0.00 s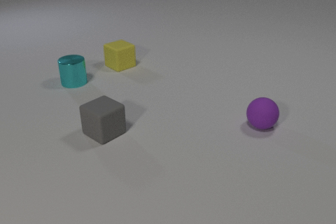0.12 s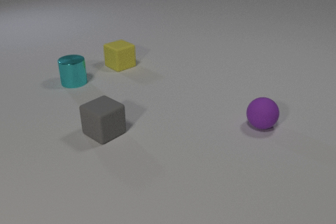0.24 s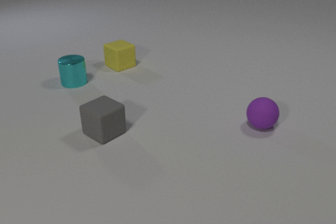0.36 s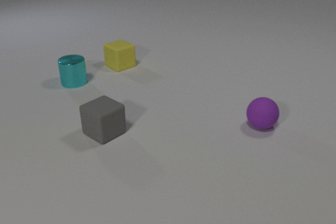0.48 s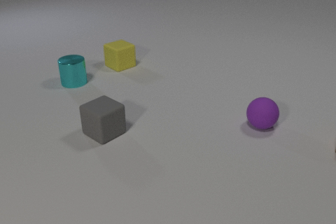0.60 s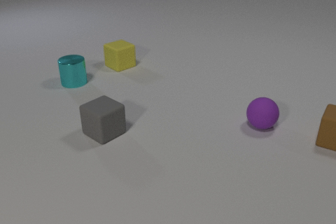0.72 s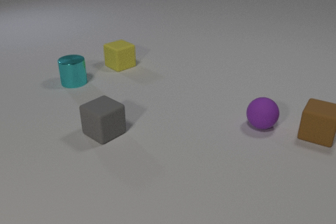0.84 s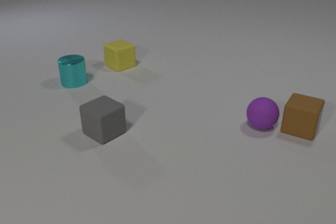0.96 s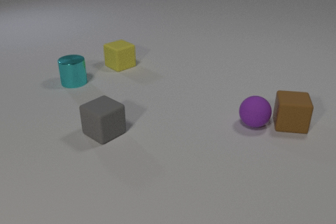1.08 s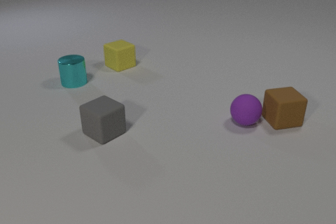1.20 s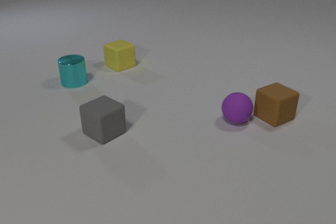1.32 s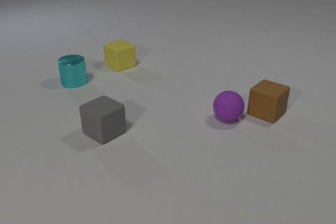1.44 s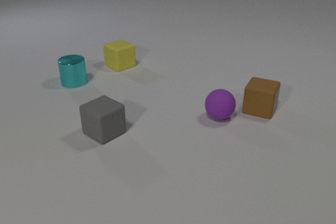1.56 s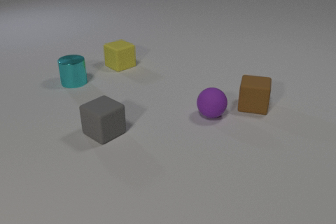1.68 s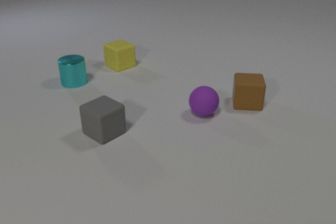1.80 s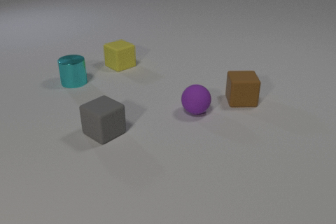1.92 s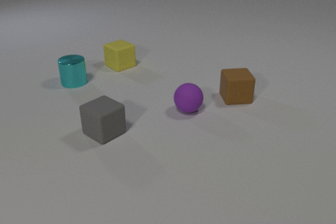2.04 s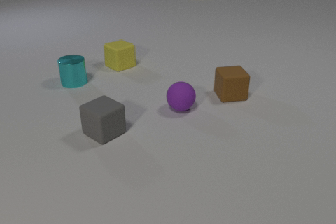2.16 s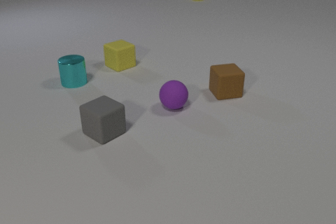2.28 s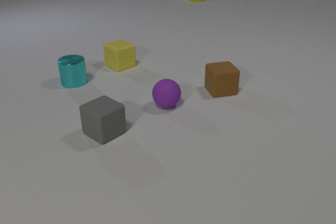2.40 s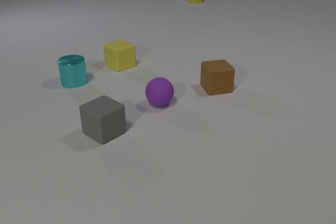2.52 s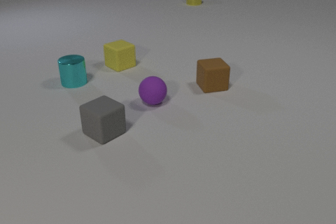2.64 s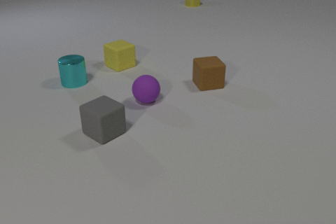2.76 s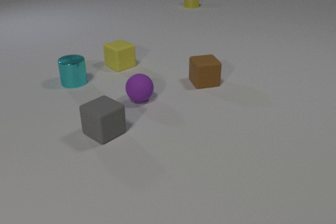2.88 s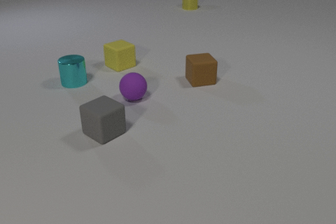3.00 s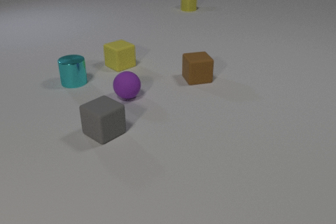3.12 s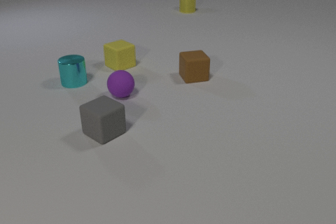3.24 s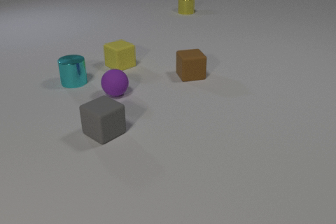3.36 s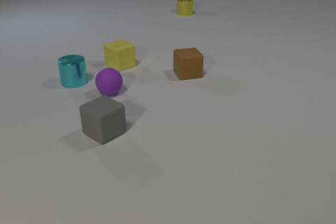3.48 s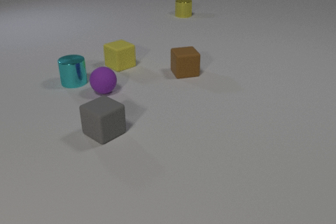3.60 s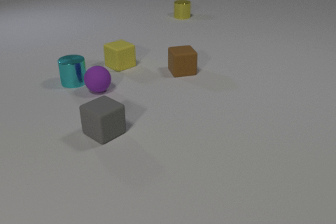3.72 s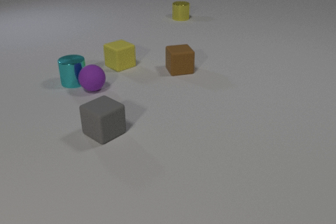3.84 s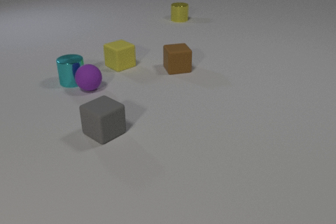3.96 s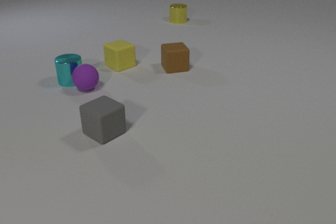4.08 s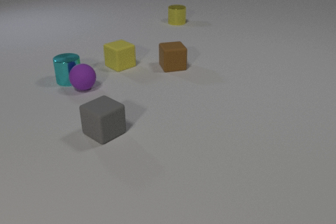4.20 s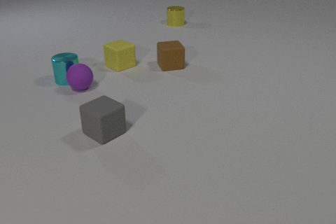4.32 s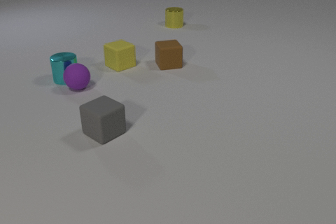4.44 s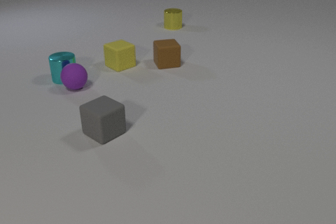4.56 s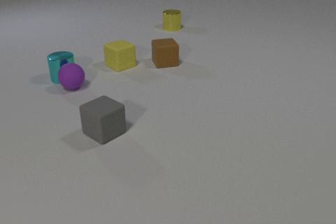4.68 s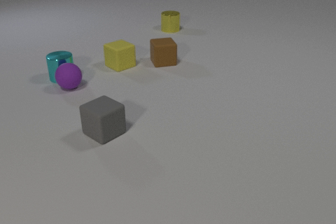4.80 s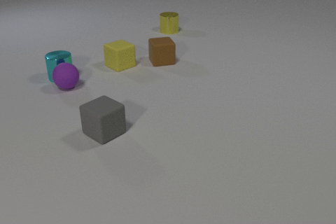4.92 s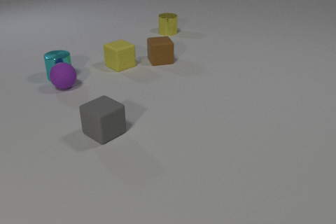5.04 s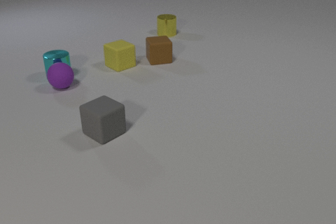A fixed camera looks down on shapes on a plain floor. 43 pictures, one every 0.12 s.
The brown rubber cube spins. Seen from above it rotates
counterclockwise.
The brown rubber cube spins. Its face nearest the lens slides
to the right.
0.00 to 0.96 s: The brown rubber cube comes in at the right edge, slides to the left, spins so that its near face slides to the right, counterclockwise seen from above. The purple rubber sphere rolls to the left. The brown rubber cube and the purple rubber sphere collide.
0.96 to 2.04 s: The brown rubber cube slides to the left and away from the camera, spins counterclockwise seen from above by about 105 degrees, its near face sliding to the right. The purple rubber sphere rolls to the left. The yellow metal cylinder comes in at the top edge, slides toward the camera.
2.04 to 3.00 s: The brown rubber cube slides to the left and away from the camera. The purple rubber sphere rolls to the left and away from the camera. The yellow metal cylinder slides toward the camera.
3.00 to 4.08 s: The brown rubber cube slides away from the camera and to the left. The purple rubber sphere rolls to the left and away from the camera. The cyan metal cylinder slides away from the camera. The yellow metal cylinder slides toward the camera. The purple rubber sphere and the cyan metal cylinder collide.
4.08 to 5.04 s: The brown rubber cube slides away from the camera and to the left. The purple rubber sphere rolls to the left and away from the camera. The cyan metal cylinder slides away from the camera and to the left. The yellow metal cylinder slides toward the camera.
What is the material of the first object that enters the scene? rubber.
What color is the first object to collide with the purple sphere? brown.
What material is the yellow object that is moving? metal.
